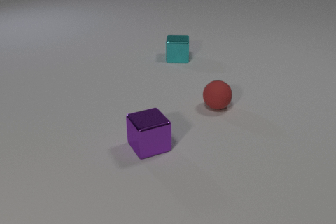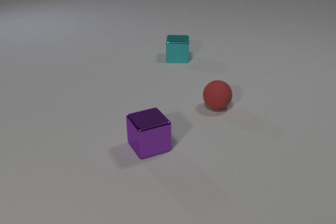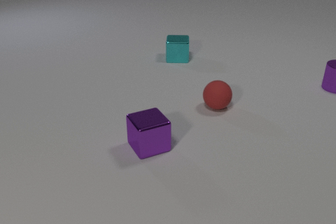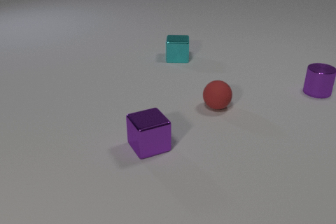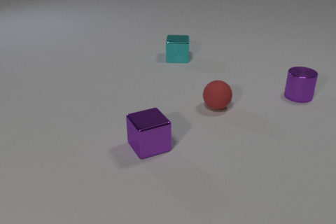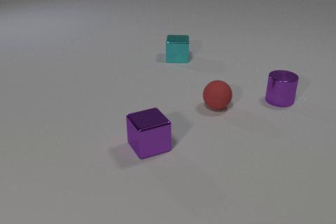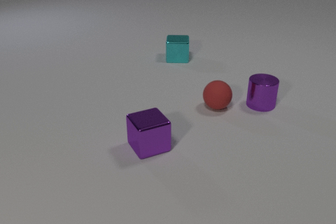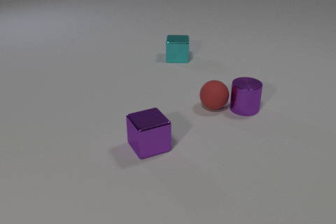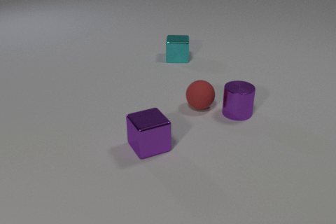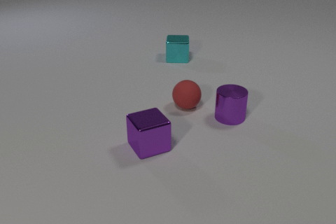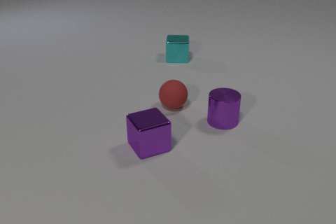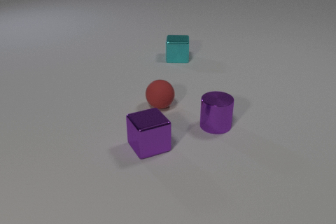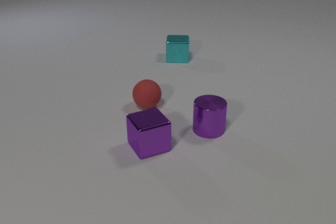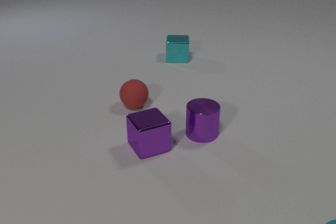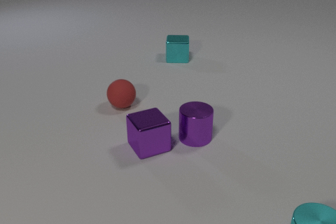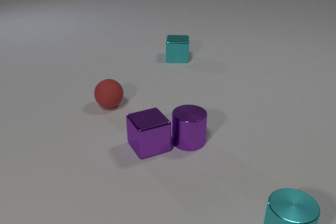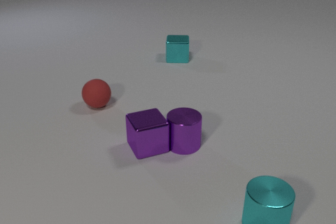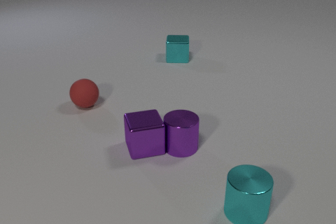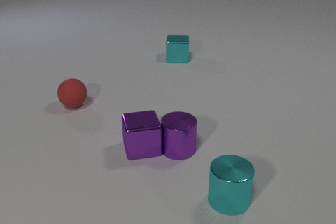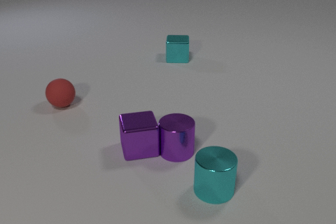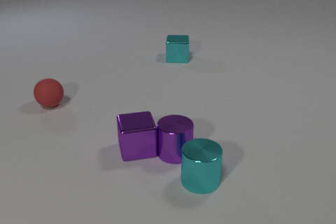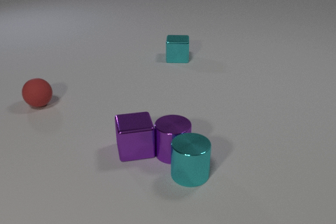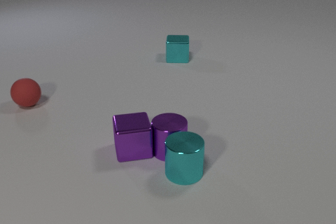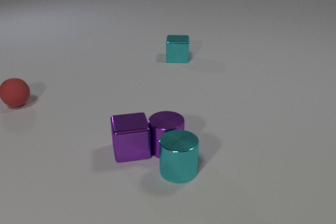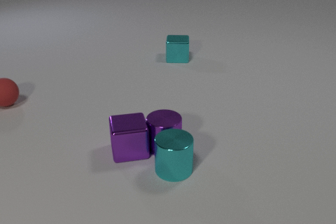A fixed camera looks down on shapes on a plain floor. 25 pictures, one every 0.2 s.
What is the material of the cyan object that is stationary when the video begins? metal.
Are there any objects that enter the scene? yes.
What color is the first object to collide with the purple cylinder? red.
0.0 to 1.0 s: The purple metal cylinder comes in at the right edge, slides to the left and toward the camera.
1.0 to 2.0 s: The purple metal cylinder slides toward the camera and to the left. The red rubber sphere rolls to the left. The purple metal cylinder and the red rubber sphere collide.
2.0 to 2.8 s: The purple metal cylinder slides toward the camera and to the left. The red rubber sphere rolls to the left. The cyan metal cylinder comes in at the bottom edge, slides to the left and away from the camera.
2.8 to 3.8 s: The purple metal cylinder slides toward the camera and to the left. The red rubber sphere rolls to the left. The purple metal cube slides to the left. The cyan metal cylinder slides to the left and away from the camera. The purple metal cylinder and the purple metal cube collide.
3.8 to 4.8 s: The purple metal cylinder slides to the left and away from the camera. The red rubber sphere rolls to the left. The purple metal cube slides to the left. The cyan metal cylinder slides to the left and away from the camera. The purple metal cylinder and the cyan metal cylinder collide.
